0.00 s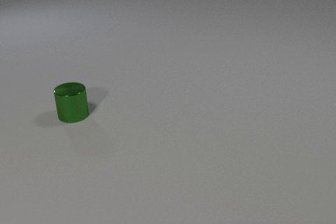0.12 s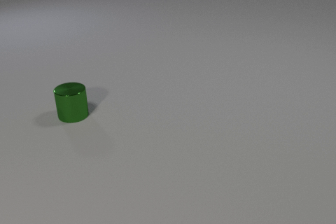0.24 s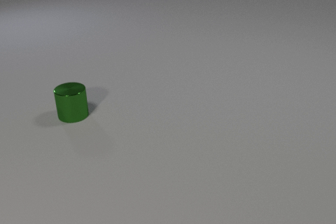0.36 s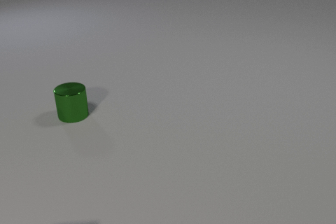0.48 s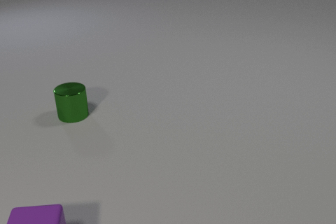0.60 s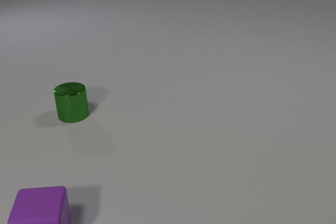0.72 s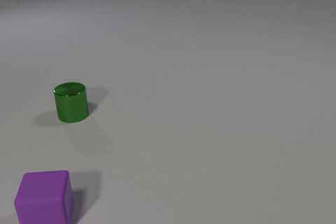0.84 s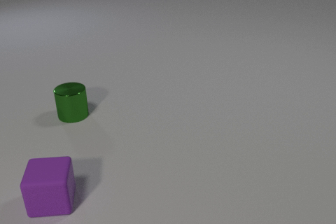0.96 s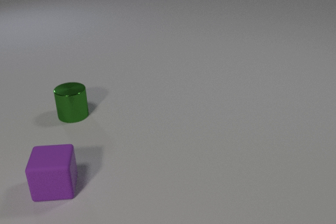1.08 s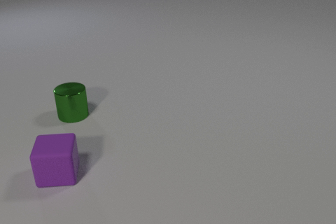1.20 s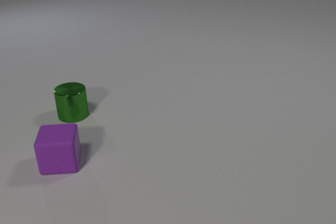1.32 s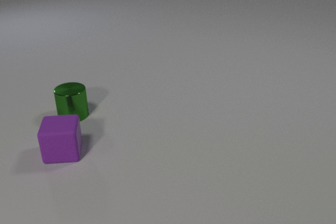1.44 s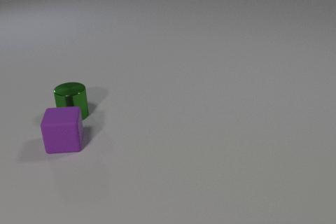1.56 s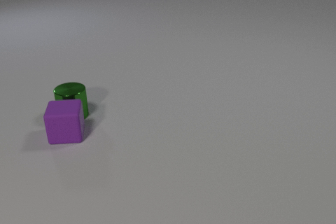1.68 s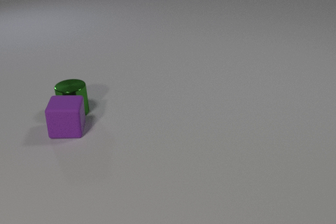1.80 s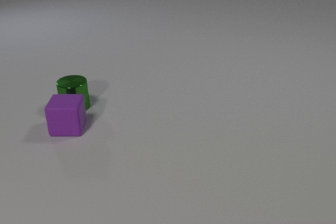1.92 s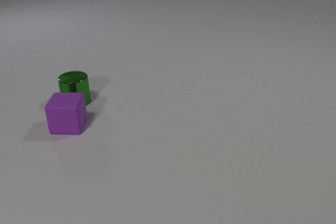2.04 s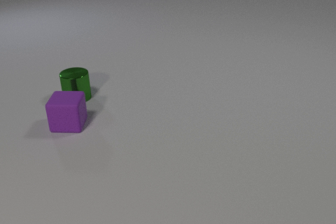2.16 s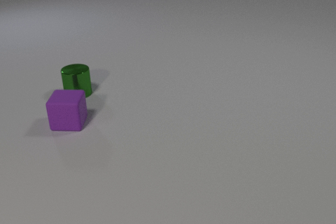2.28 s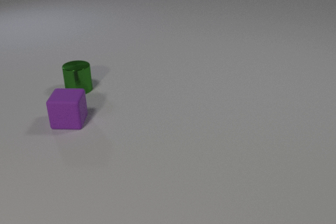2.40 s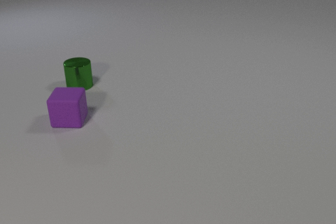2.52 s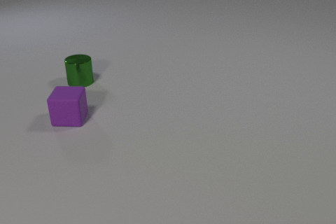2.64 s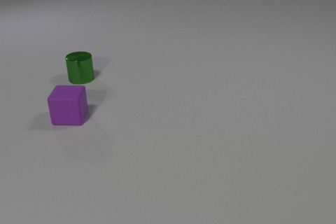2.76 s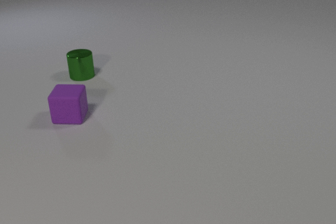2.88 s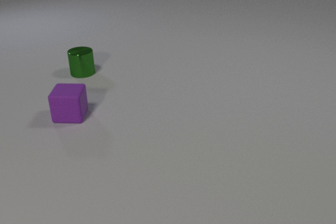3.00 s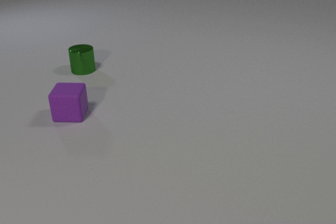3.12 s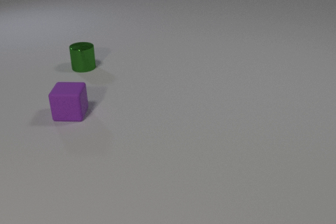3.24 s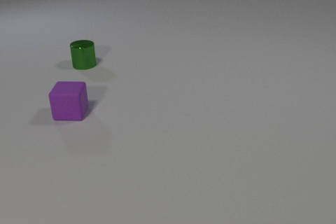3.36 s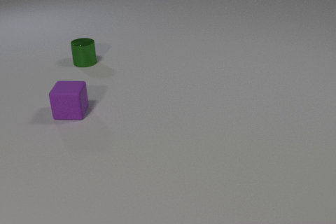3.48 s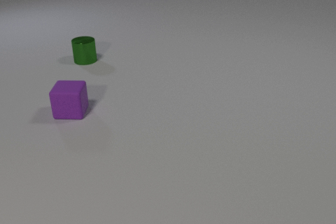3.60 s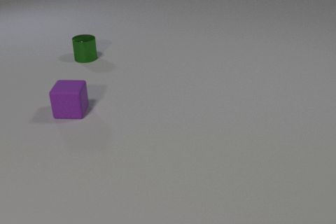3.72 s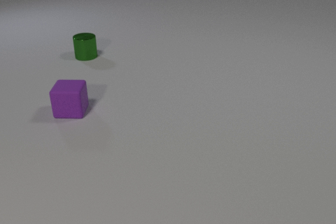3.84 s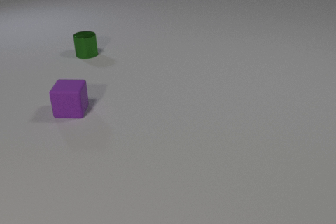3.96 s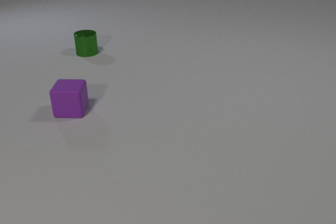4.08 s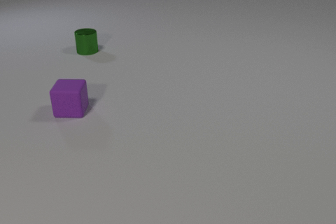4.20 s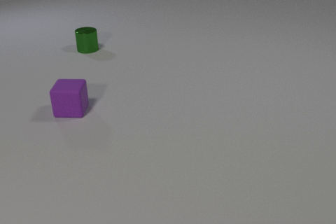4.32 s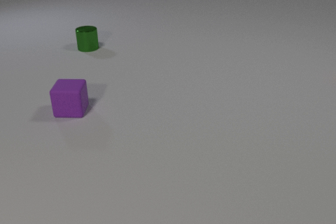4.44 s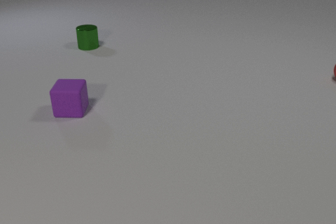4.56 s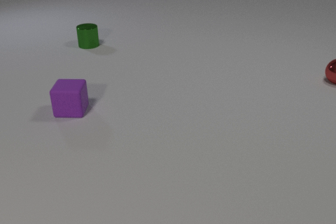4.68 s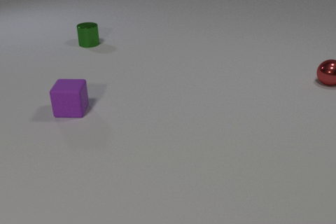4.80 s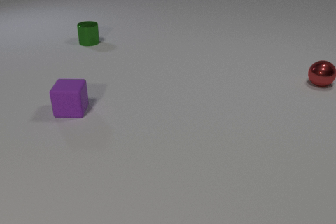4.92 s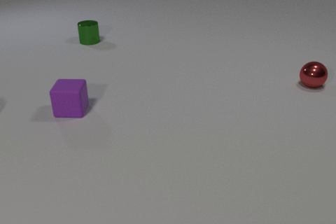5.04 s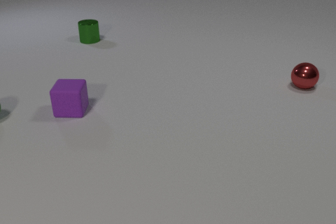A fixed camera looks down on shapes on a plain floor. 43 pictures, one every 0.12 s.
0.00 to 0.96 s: The purple rubber cube comes in at the bottom edge, slides away from the camera.
0.96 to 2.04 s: The purple rubber cube slides away from the camera. The green metal cylinder slides away from the camera. The purple rubber cube and the green metal cylinder collide.
2.04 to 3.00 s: The purple rubber cube slides away from the camera. The green metal cylinder slides away from the camera.
3.00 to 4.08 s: The purple rubber cube slides away from the camera. The green metal cylinder slides away from the camera.
4.08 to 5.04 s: The green metal cylinder slides away from the camera. The red metal sphere comes in at the right edge, rolls to the left and toward the camera.
Are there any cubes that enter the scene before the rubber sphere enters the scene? yes.
How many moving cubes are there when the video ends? 0.
What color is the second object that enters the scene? red.
